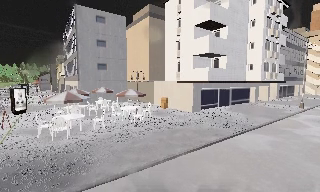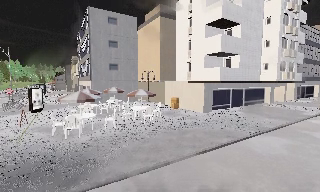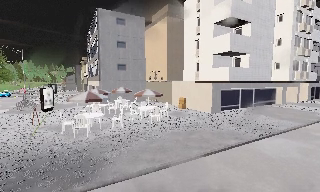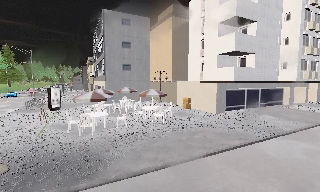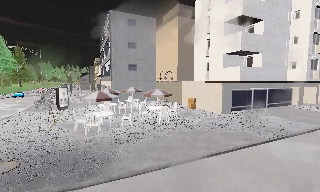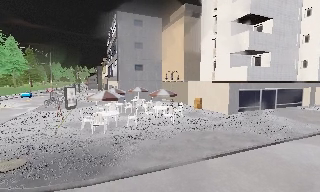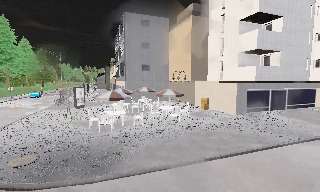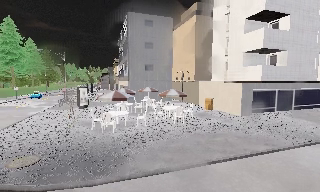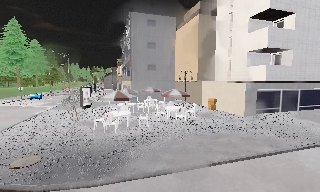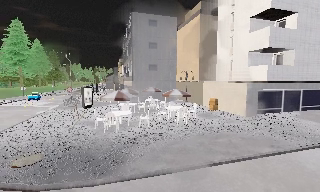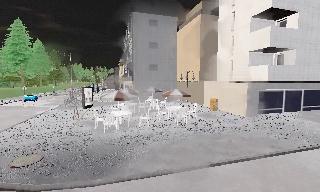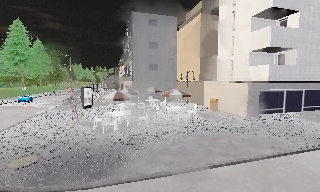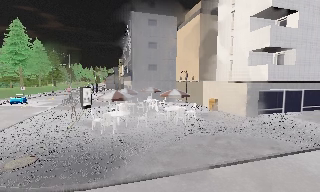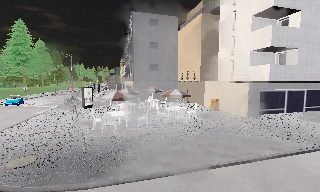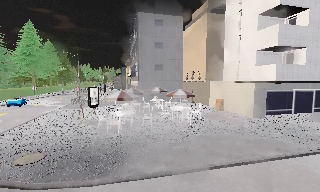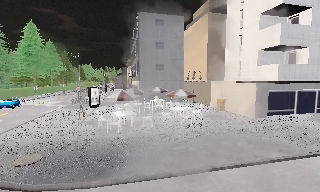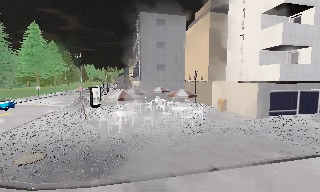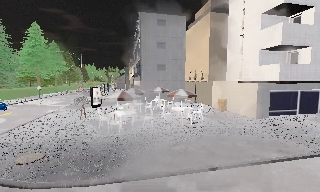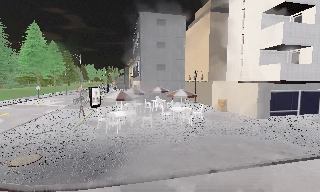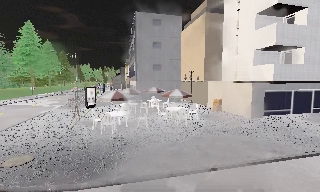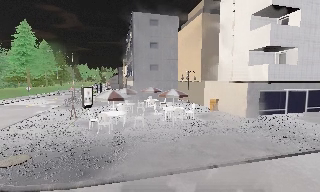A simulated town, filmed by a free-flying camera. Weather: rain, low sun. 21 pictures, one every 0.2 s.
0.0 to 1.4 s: The camera pans to its left, which is counterclockwise from overhead, by about 15 degrees. It travels to its right, about 0.5 m.
1.4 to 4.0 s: The camera travels to its right, about 1 m.
The film runs forward here.
